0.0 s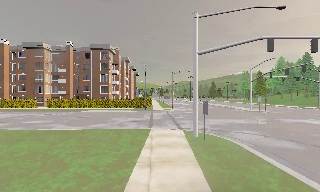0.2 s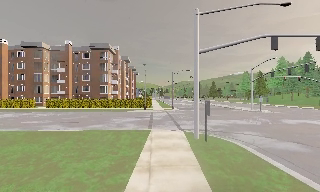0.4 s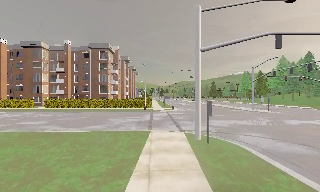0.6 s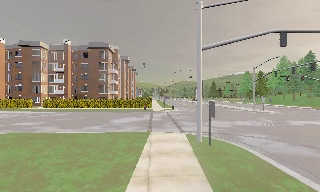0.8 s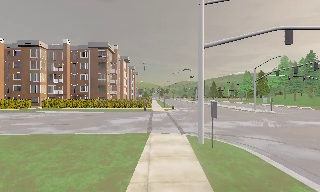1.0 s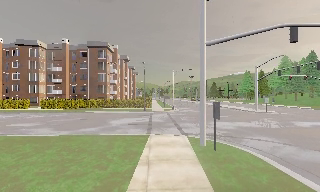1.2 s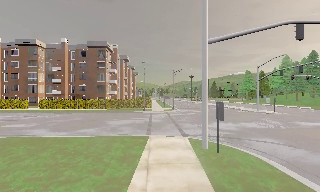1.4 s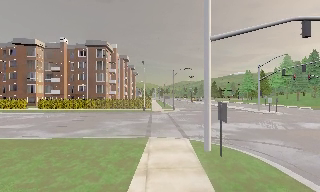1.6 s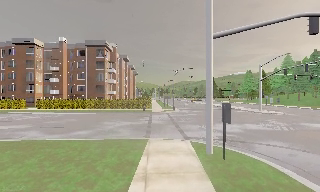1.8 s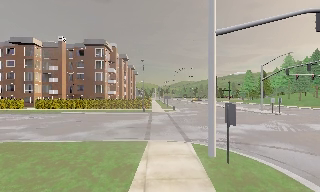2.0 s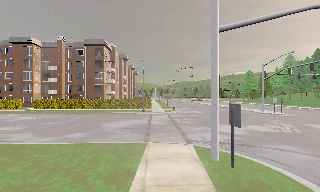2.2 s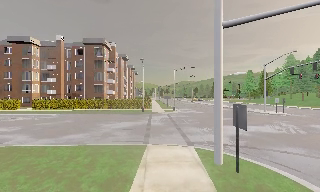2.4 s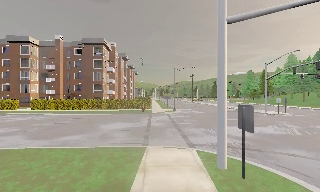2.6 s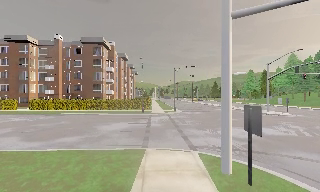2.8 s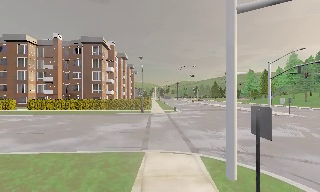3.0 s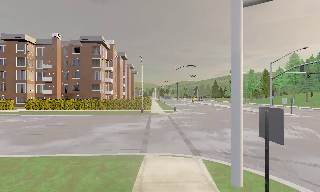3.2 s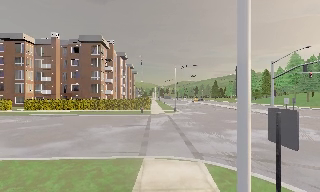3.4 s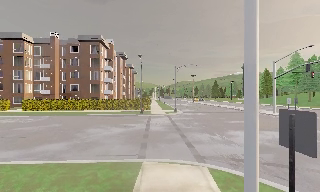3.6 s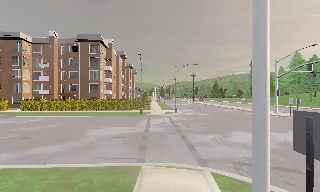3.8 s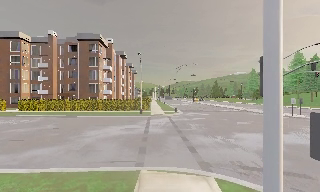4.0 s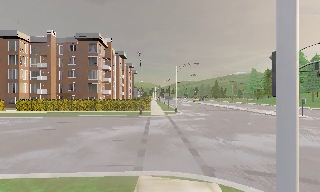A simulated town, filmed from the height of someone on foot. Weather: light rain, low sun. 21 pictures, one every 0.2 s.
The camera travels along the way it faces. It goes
forward.
0.0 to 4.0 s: The camera travels forward, about 7 m, so what stands in front looms larger.
The film runs forward here.
